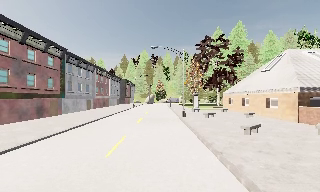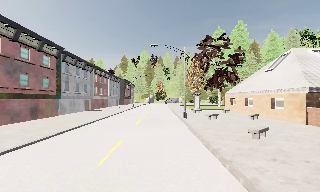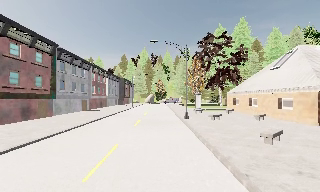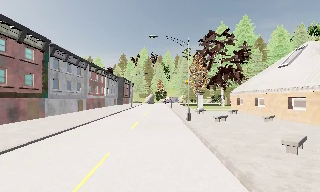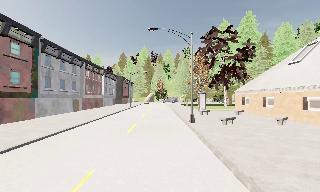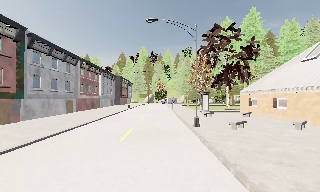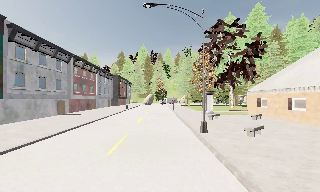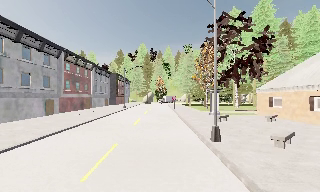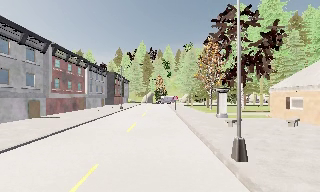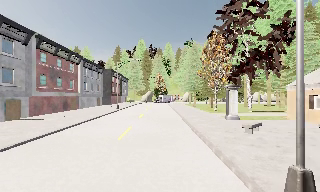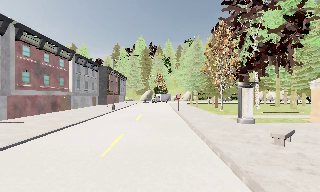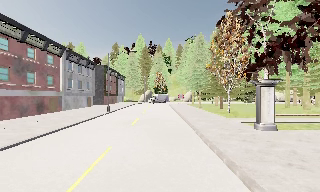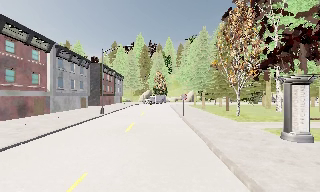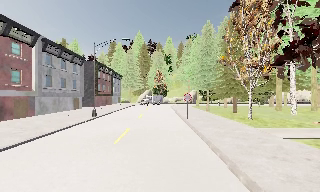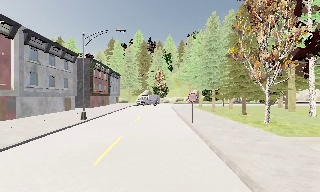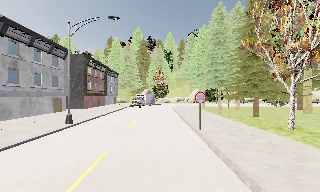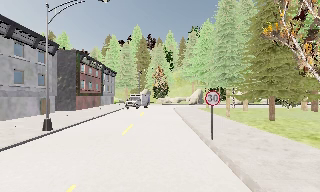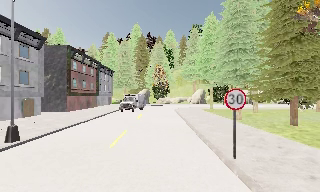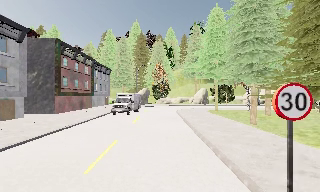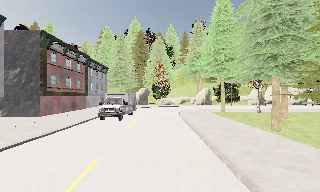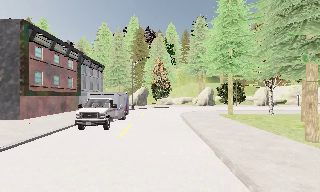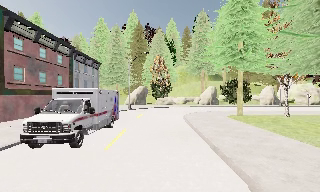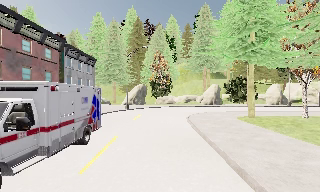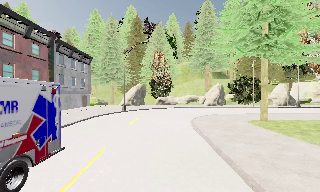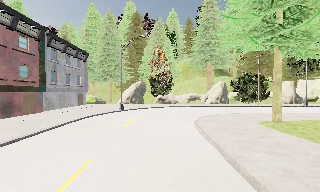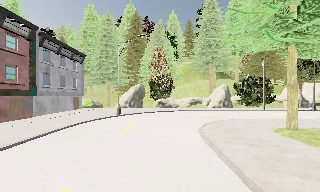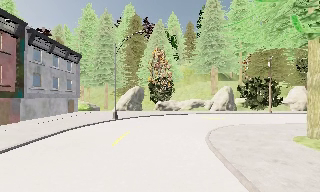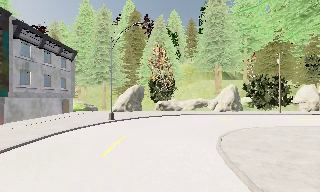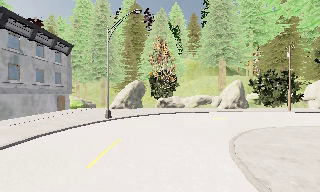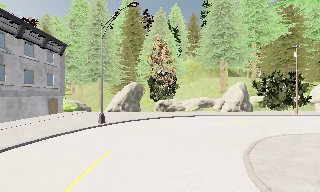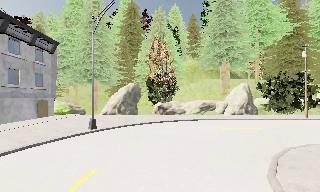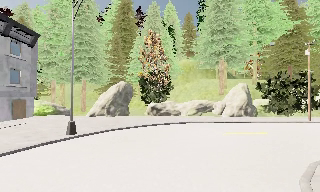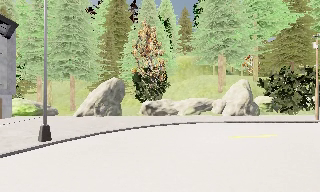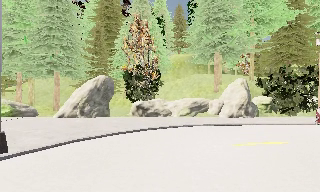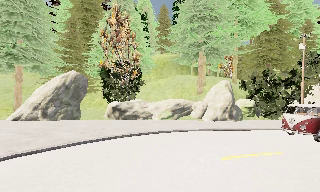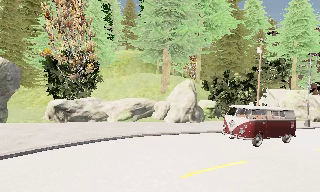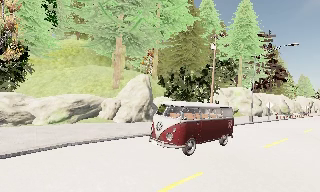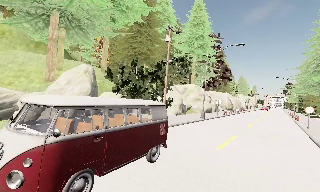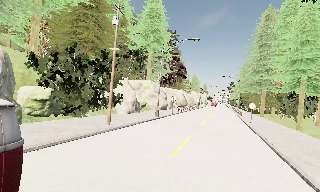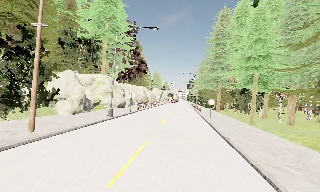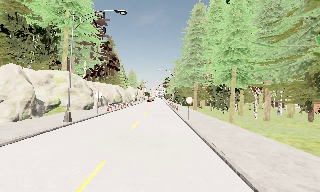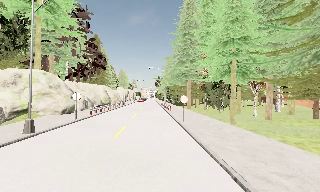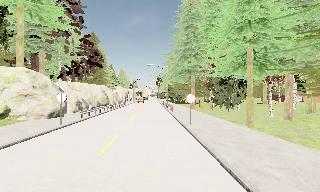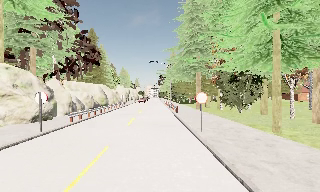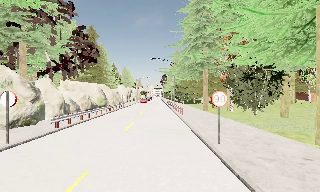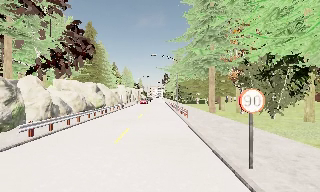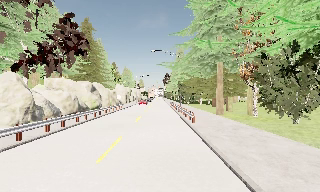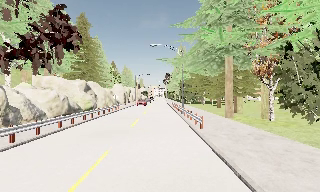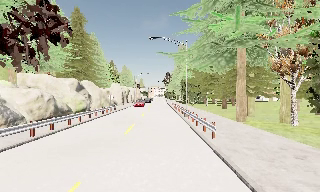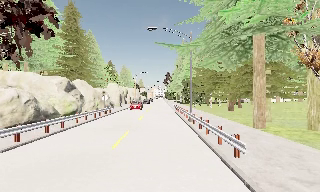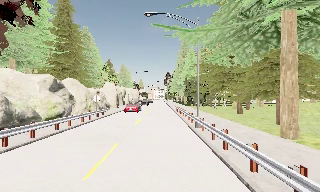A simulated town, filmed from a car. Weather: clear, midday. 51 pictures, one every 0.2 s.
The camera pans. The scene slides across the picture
to the left.
The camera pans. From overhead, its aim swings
clockwise.
0.0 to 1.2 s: The camera travels forward, about 8 m, so what stands in front looms larger. It gains speed.
1.2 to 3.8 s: The camera travels forward, about 30 m, so what stands in front looms larger.
3.8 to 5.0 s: The camera travels forward, about 11 m, so what stands in front looms larger. It loses speed.
5.0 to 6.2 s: The camera travels forward, about 8 m, so what stands in front looms larger.
6.2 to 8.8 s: The camera pans to its right, which is clockwise from overhead, by about 90 degrees. It travels forward, about 25 m.
8.8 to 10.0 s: The camera travels forward, about 14 m, so what stands in front looms larger.
The film runs forward here.
